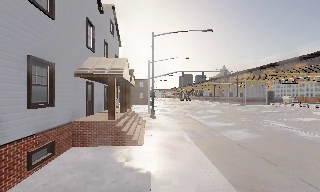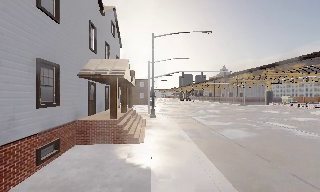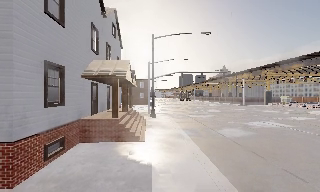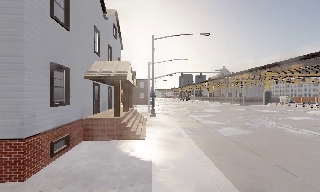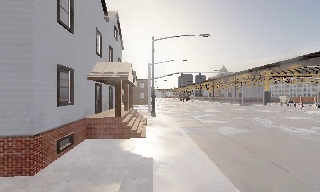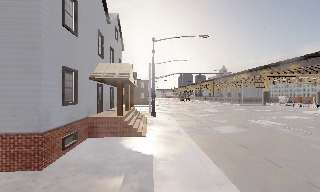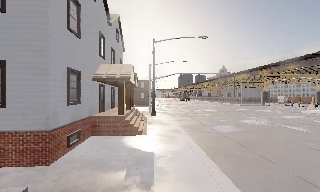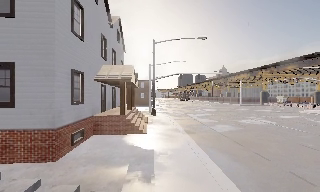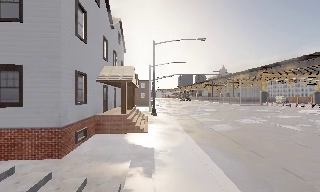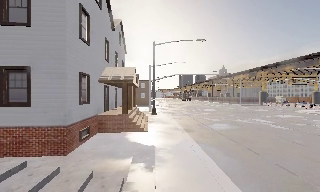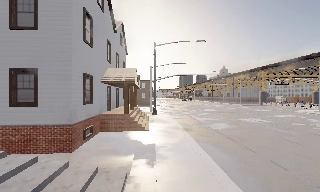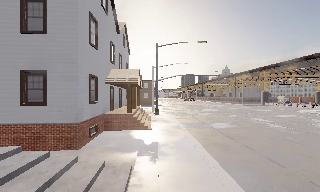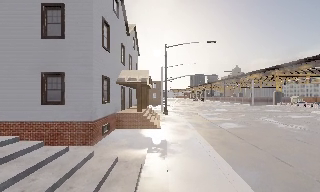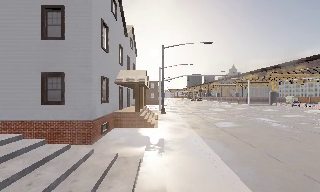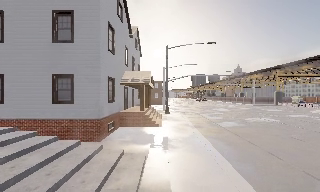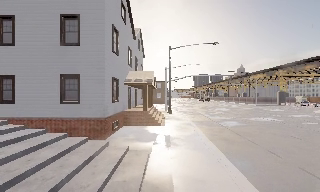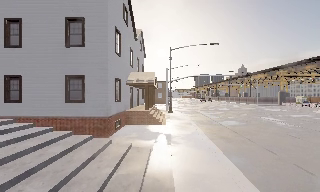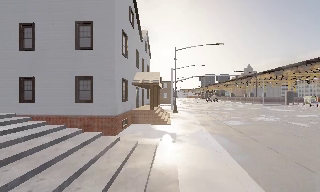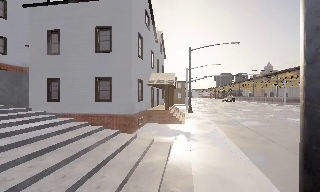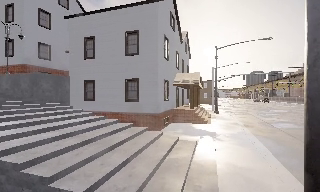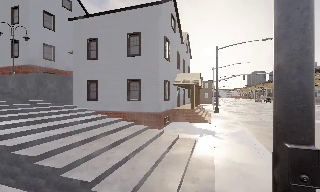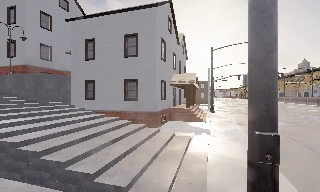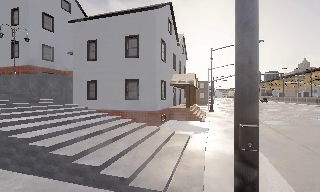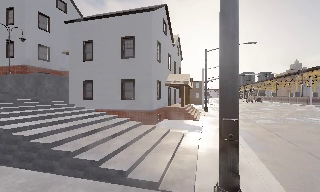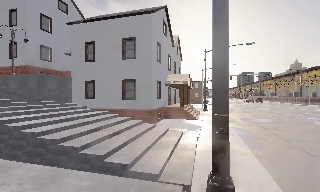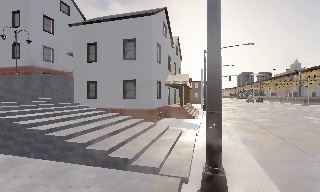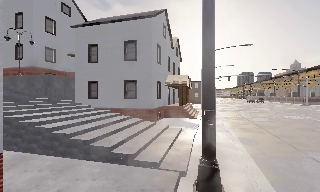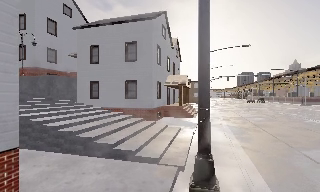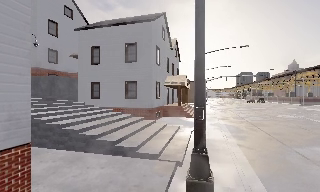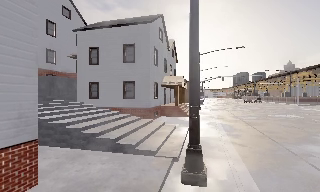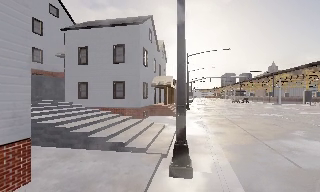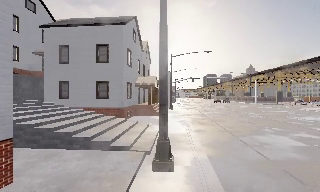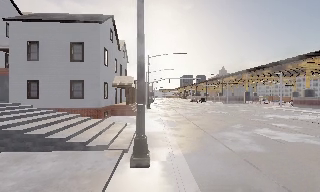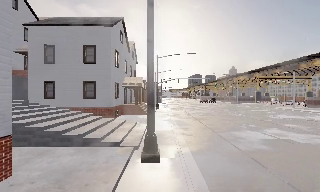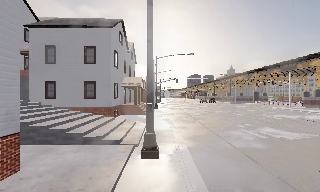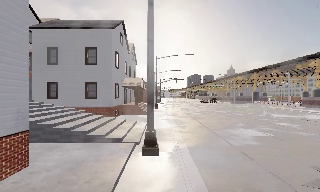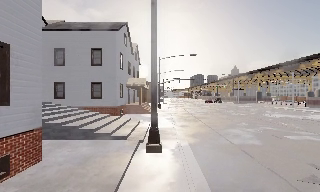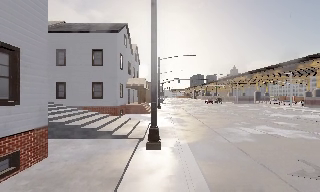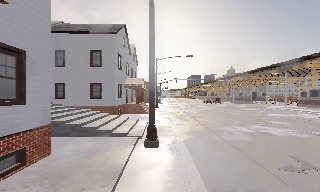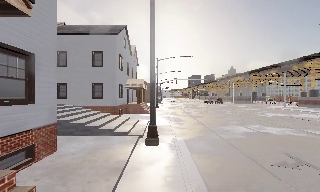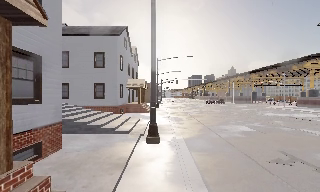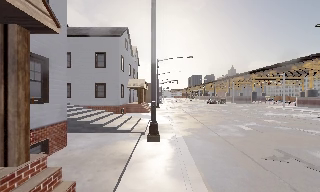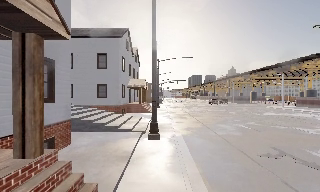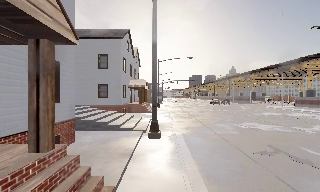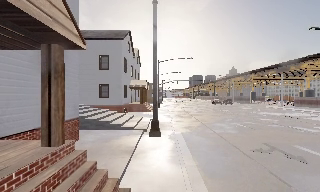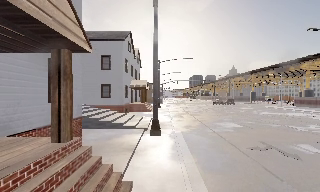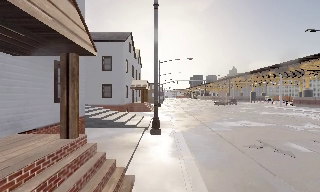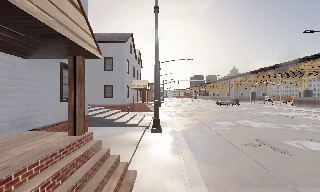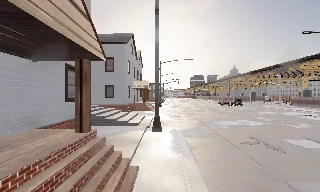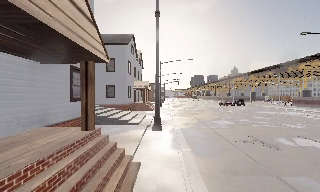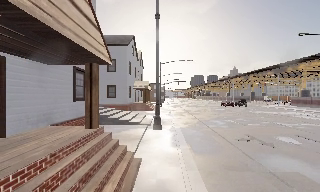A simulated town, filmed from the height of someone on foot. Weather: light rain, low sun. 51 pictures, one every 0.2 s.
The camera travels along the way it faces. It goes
backward.
0.0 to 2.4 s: The camera travels backward, about 4.5 m, so what stands in front gets smaller.
2.4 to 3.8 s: The camera pans to its left, which is counterclockwise from overhead, by about 20 degrees. It travels backward, about 2.5 m, so what stands in front gets smaller.
3.8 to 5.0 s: The camera travels backward, about 2 m, so what stands in front gets smaller.
5.0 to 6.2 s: The camera swings to its right by about 10 degrees, and the scene slides to the left. It travels backward, about 2 m, so what stands in front gets smaller.
6.2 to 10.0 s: The camera travels backward, about 7 m, so what stands in front gets smaller.
The film runs backward here.
